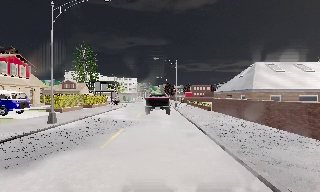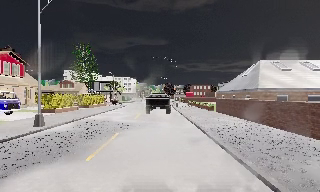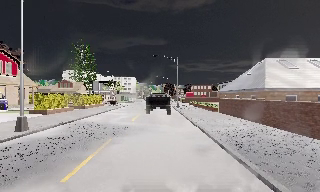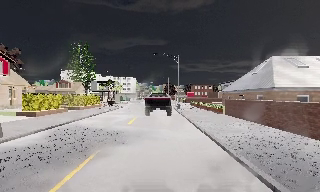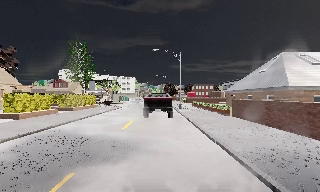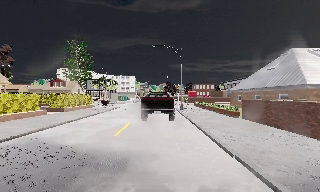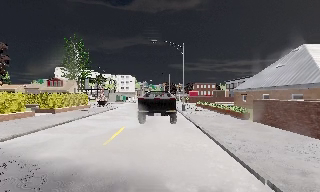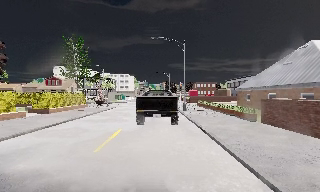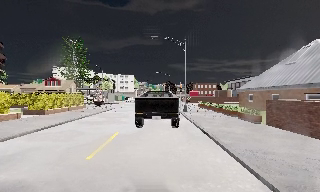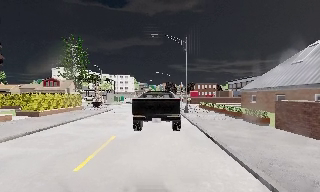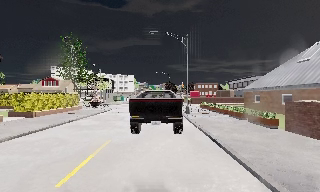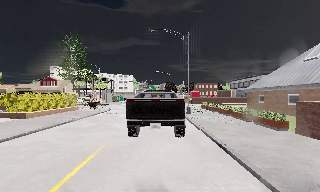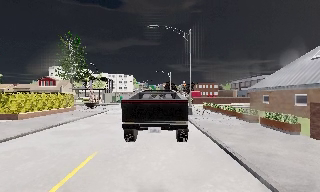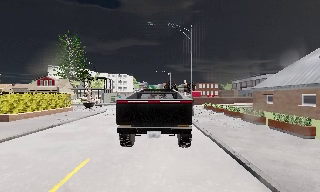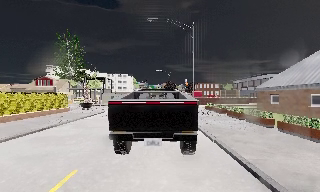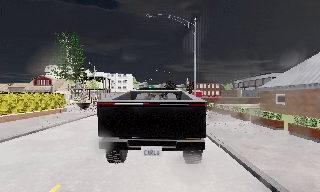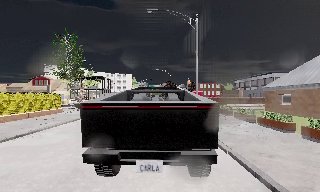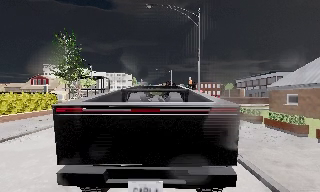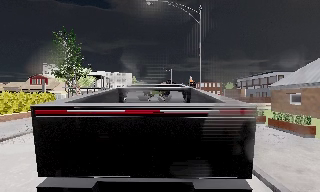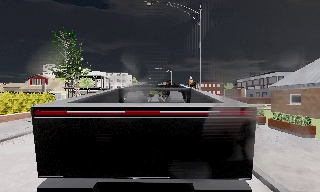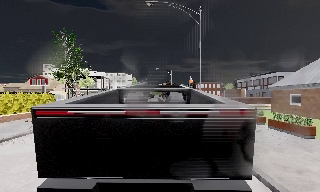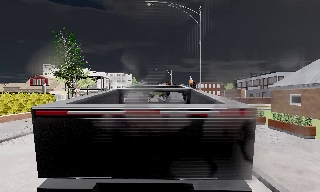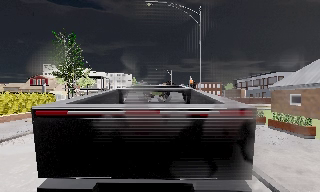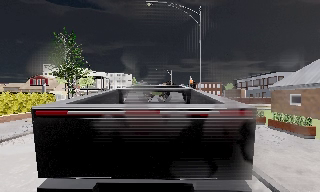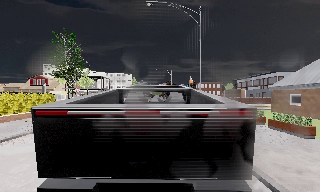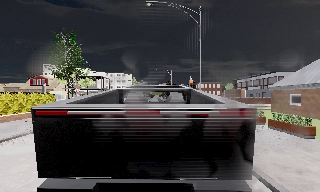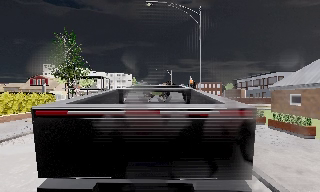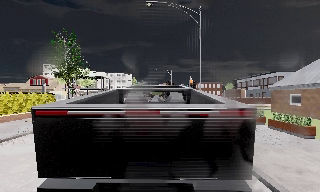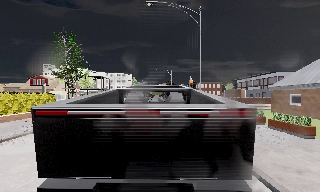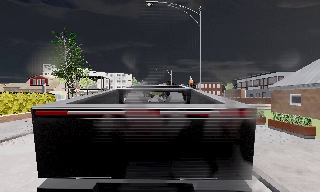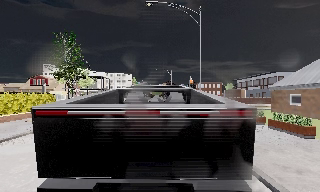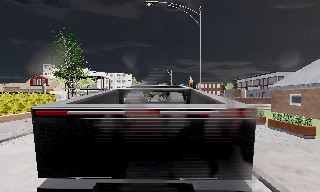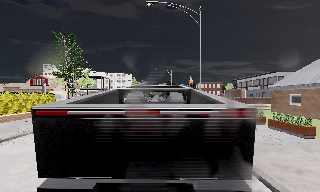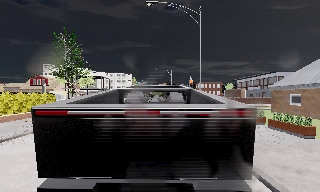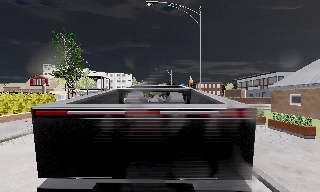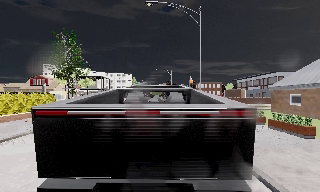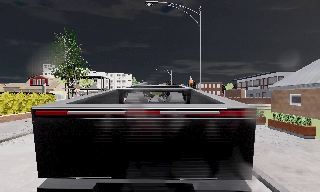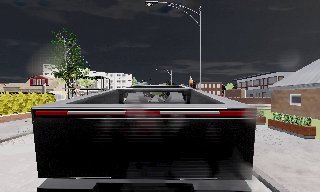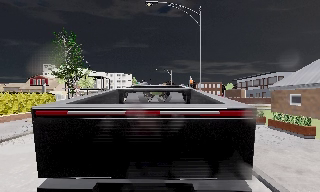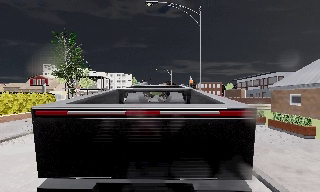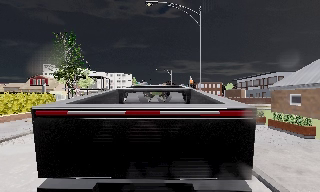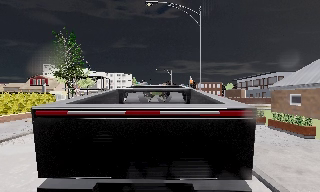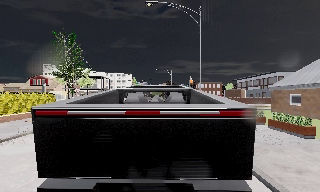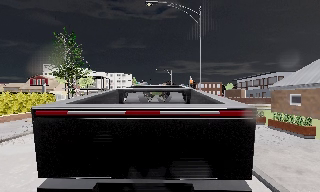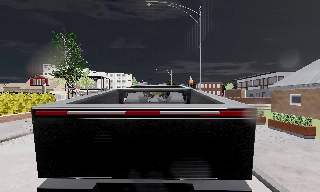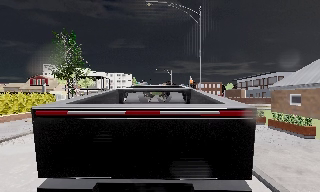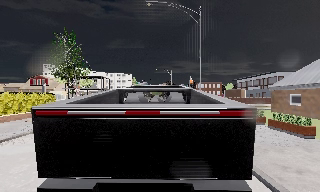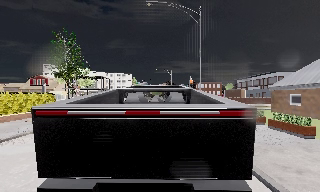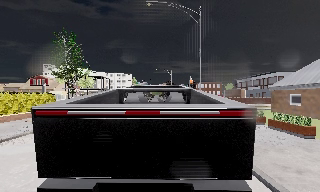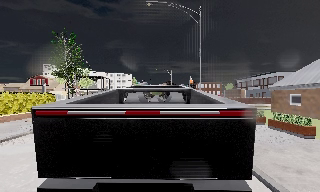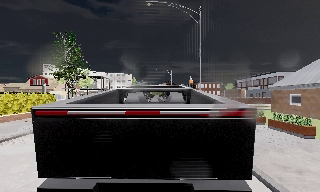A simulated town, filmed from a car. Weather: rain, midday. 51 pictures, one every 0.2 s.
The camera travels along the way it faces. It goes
forward.
0.0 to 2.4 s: The camera travels forward, about 12 m, so what stands in front looms larger. It loses speed.
2.4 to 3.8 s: The camera travels forward, about 3.5 m, so what stands in front looms larger. It loses speed.
3.8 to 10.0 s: The camera keeps its place and its aim.
The film runs forward here.
